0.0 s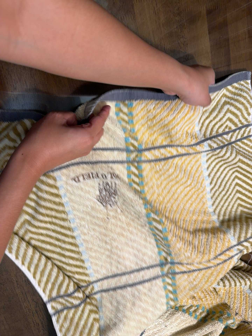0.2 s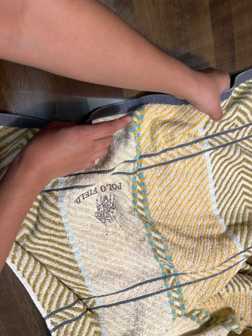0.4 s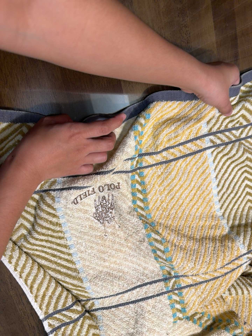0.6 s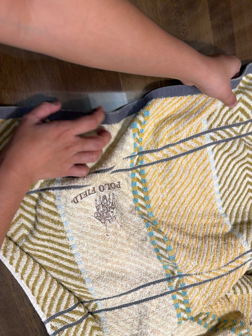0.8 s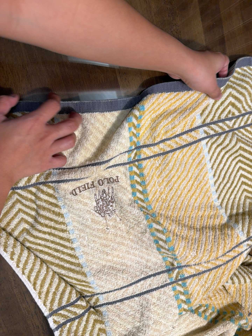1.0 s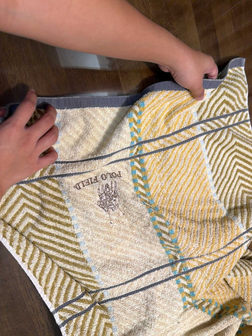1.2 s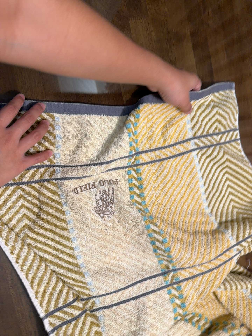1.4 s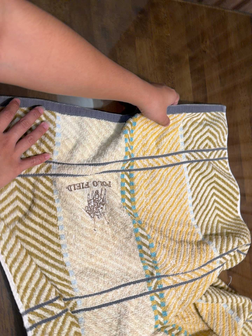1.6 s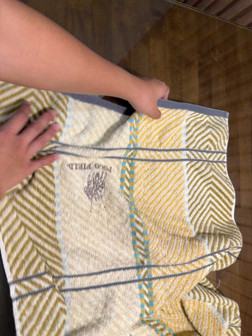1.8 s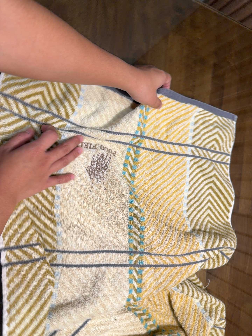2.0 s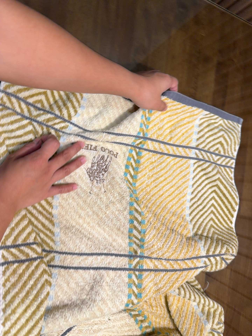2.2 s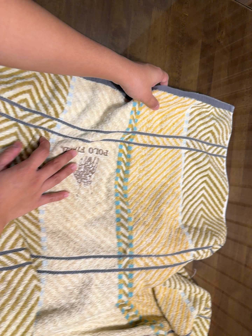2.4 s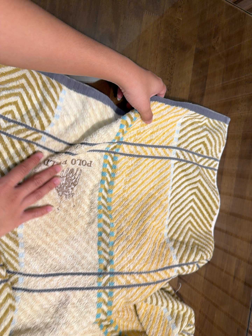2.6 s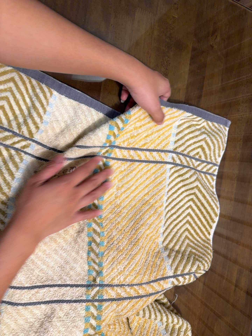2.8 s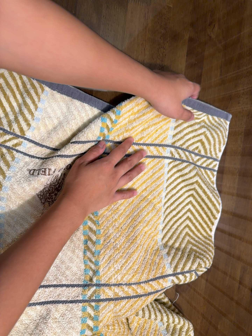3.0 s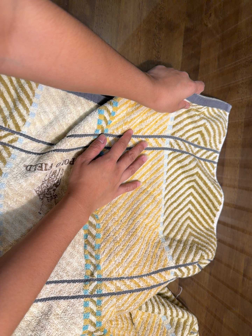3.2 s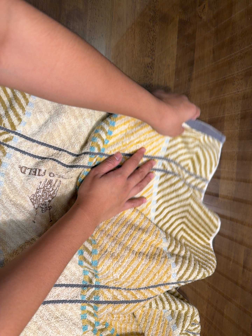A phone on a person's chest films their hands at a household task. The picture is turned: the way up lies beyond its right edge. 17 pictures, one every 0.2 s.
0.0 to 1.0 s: The camera travels toward the bottom of its view, about 6 cm.
1.0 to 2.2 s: The camera travels toward the bottom of its view, about 14 cm. Its aim tips toward the top of its view by about 10 degrees. It rolls about its line of sight by about 20 degrees, and the scene rotates clockwise.
2.2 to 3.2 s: The camera travels to its right and forward, about 10 cm.
The film runs backward here.
